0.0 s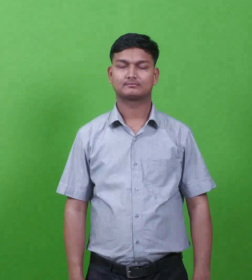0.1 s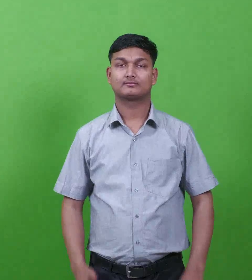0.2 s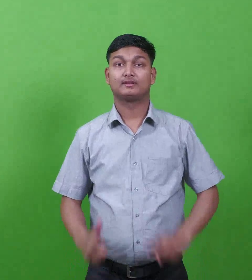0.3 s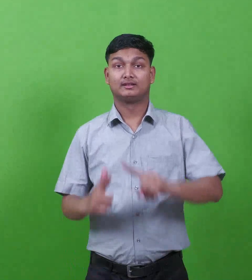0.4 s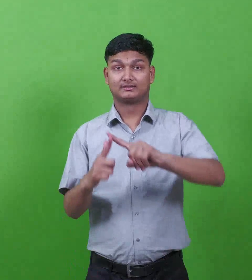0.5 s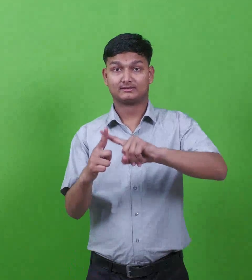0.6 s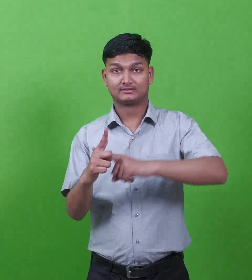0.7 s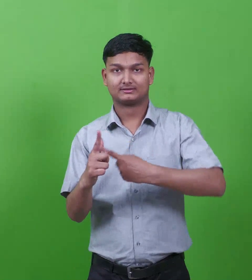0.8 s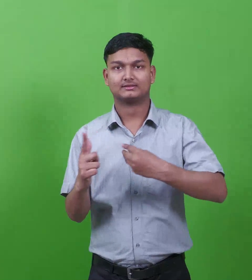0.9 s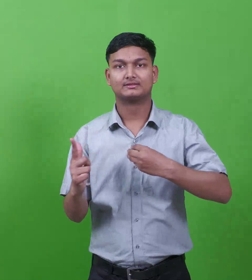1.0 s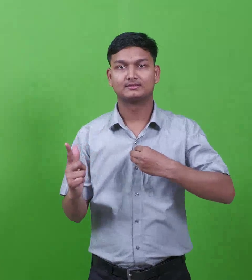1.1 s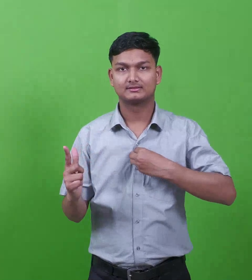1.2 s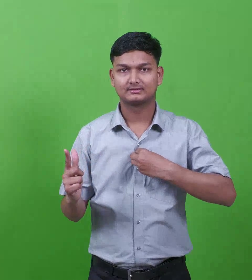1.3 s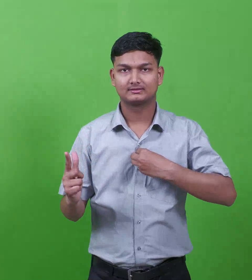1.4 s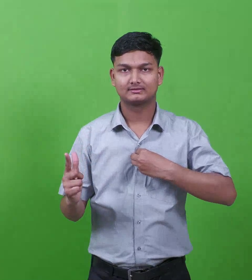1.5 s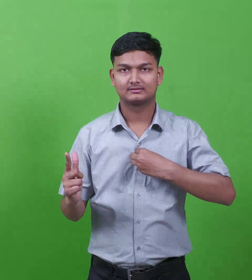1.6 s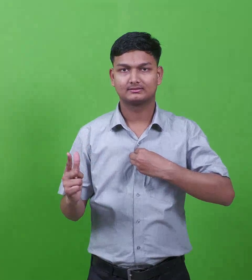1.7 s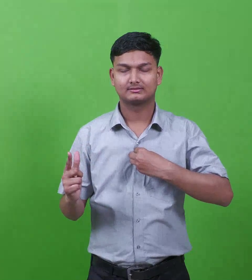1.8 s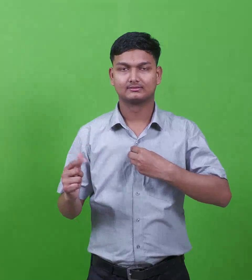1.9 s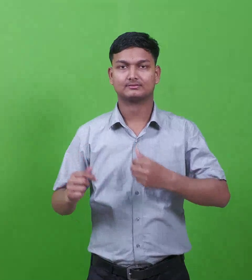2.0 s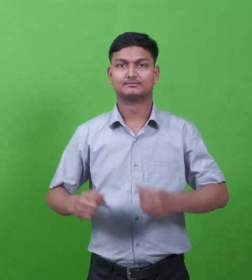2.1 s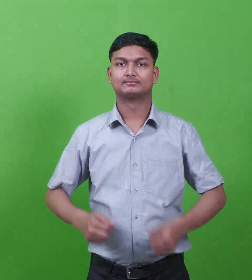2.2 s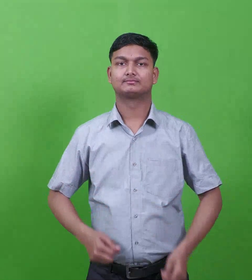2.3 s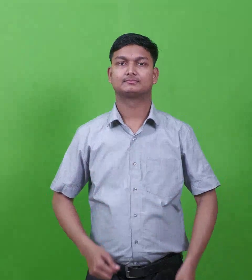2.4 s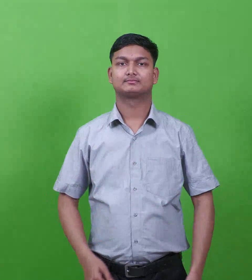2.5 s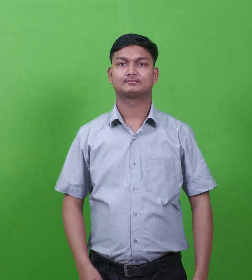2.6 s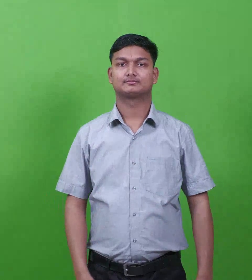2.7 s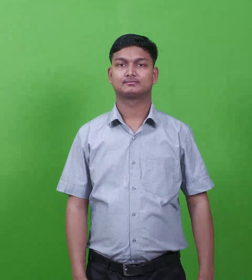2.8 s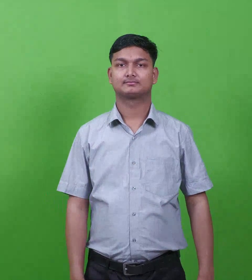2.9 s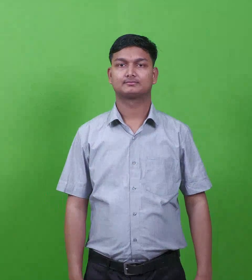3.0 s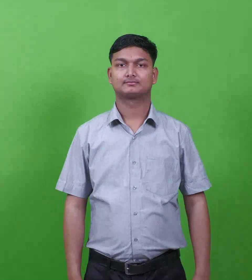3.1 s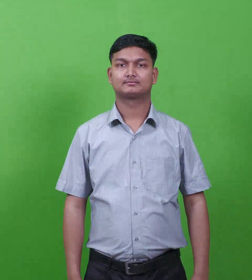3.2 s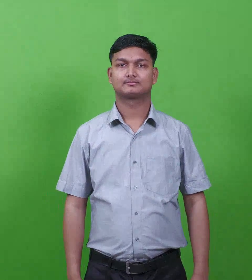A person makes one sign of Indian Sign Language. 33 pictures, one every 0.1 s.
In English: judas
